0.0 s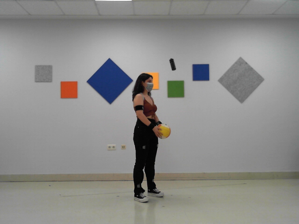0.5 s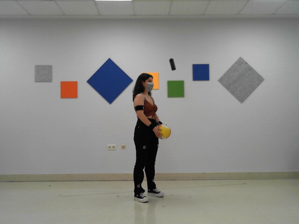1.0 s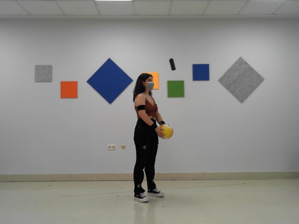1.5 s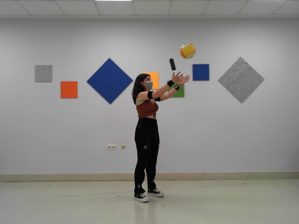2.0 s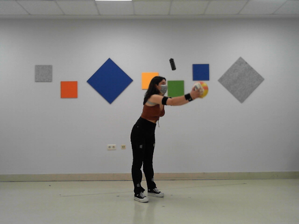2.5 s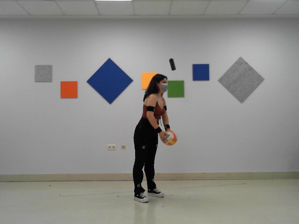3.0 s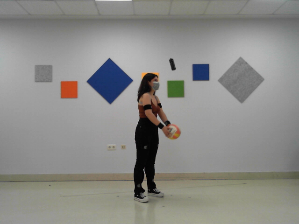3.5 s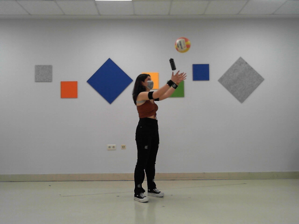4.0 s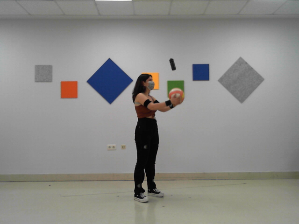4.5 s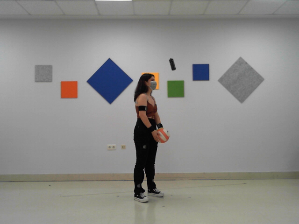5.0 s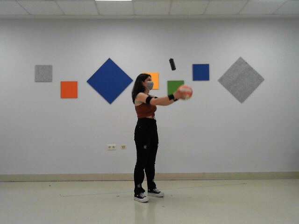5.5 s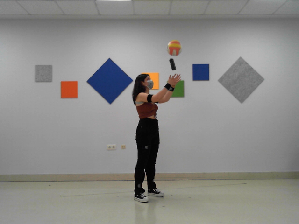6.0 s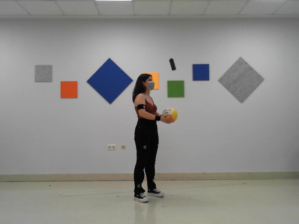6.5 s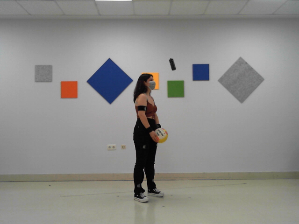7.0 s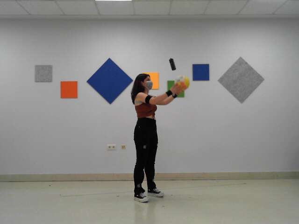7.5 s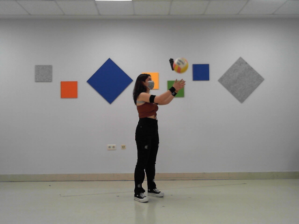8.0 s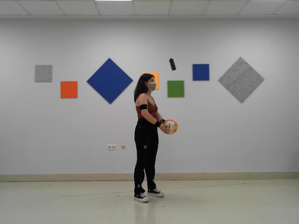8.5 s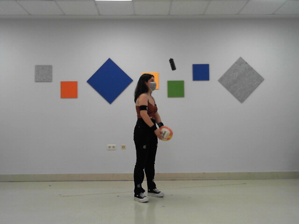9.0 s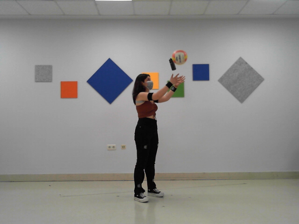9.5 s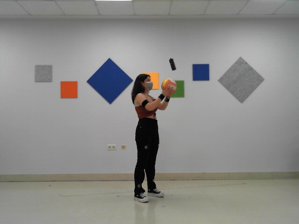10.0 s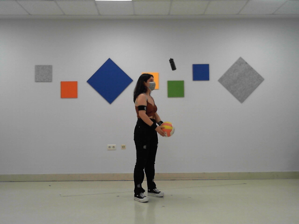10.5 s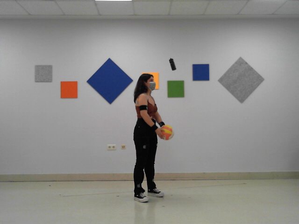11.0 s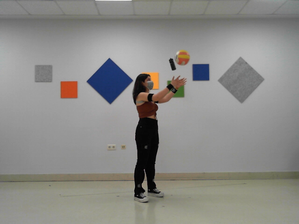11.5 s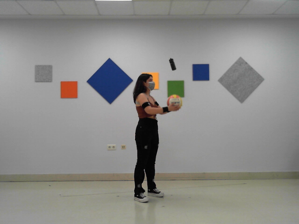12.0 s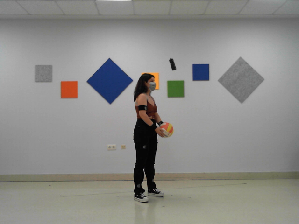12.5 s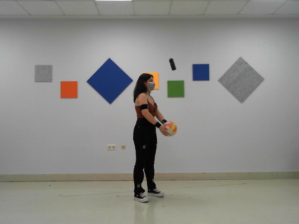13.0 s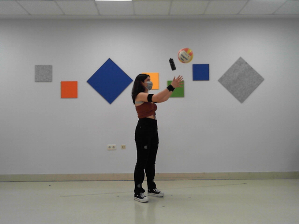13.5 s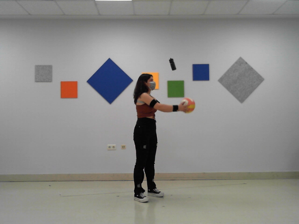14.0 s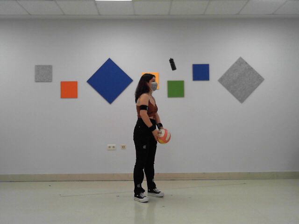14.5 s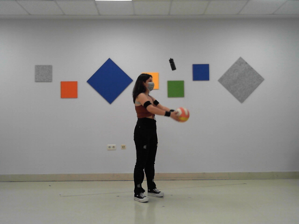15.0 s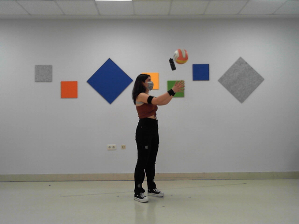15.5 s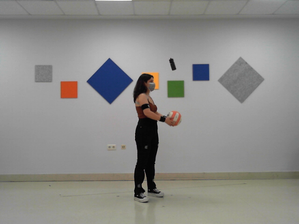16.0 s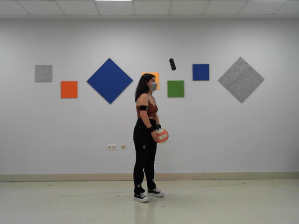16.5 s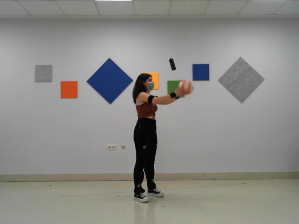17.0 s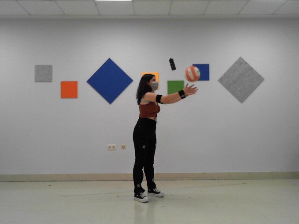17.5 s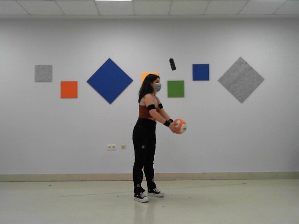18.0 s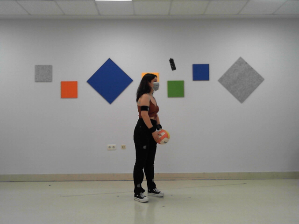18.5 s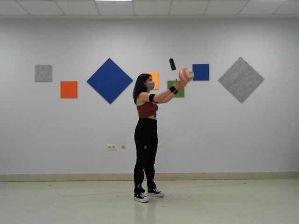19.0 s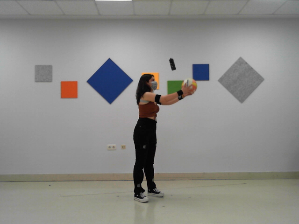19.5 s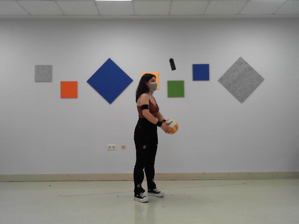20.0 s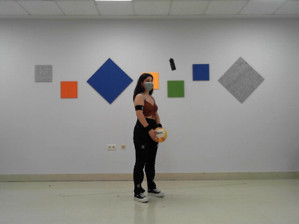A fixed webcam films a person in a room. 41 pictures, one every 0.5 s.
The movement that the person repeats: Throw up a ball and catch it.
